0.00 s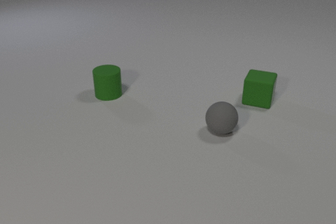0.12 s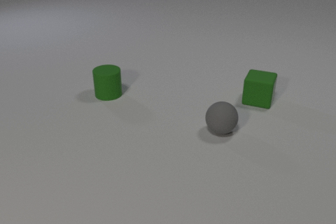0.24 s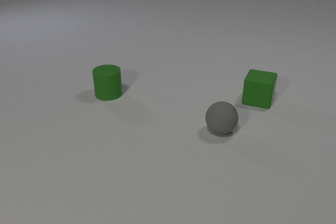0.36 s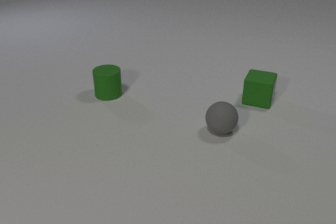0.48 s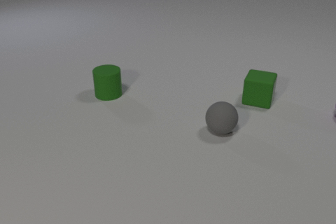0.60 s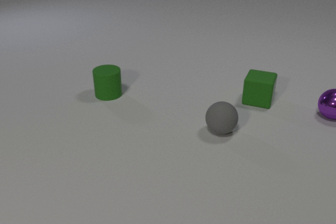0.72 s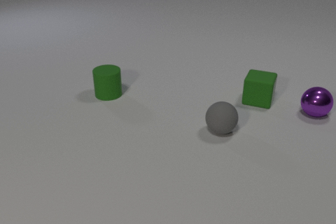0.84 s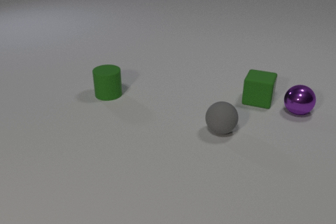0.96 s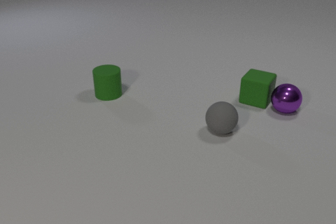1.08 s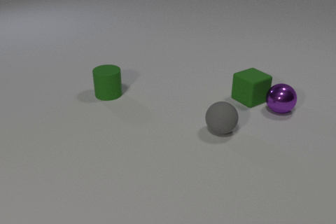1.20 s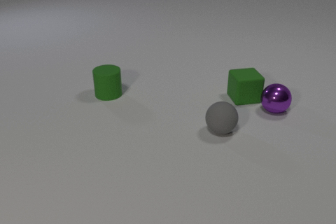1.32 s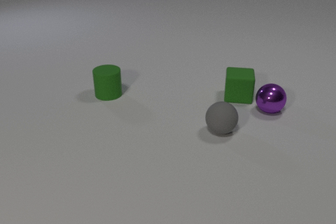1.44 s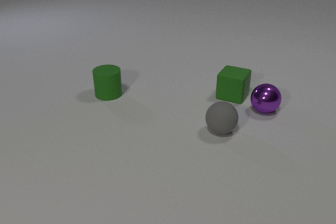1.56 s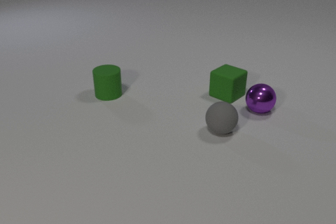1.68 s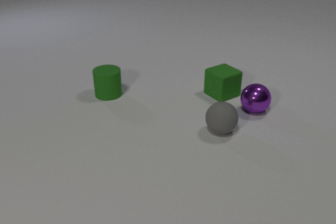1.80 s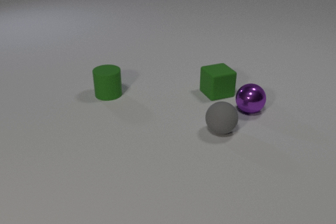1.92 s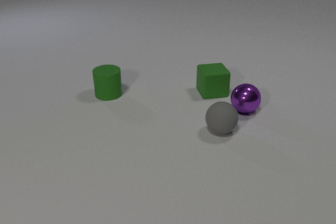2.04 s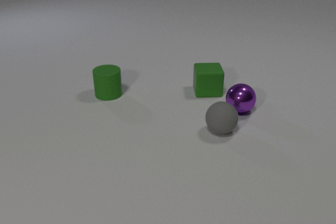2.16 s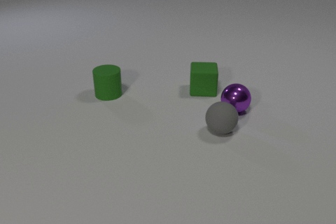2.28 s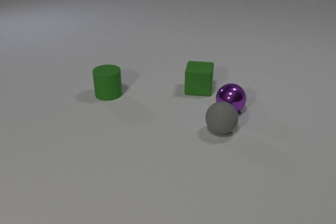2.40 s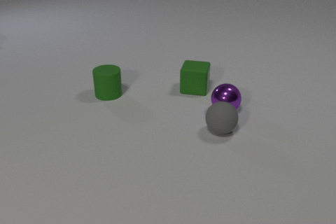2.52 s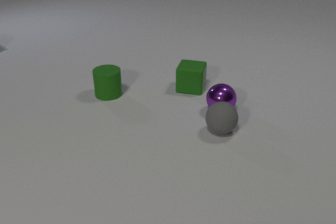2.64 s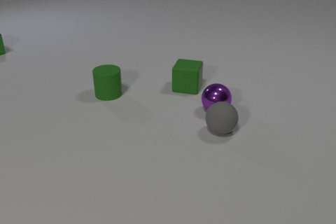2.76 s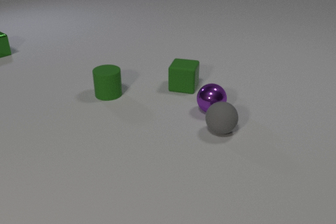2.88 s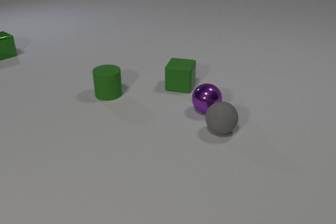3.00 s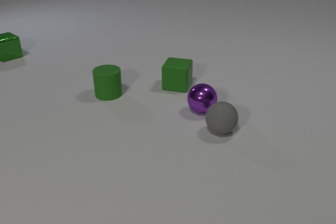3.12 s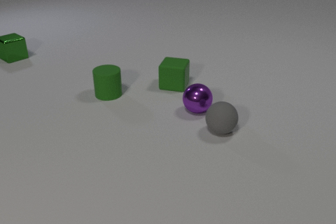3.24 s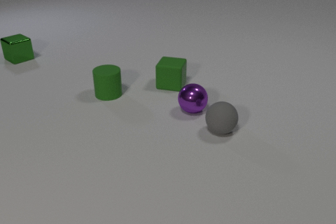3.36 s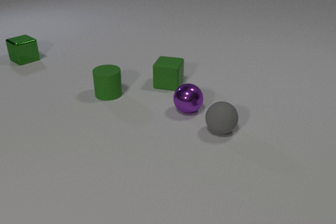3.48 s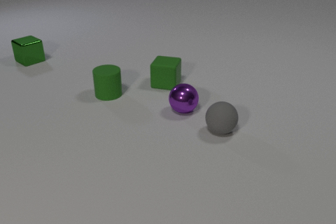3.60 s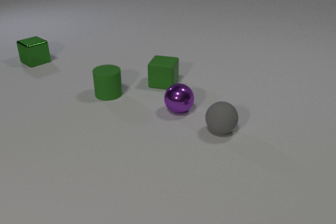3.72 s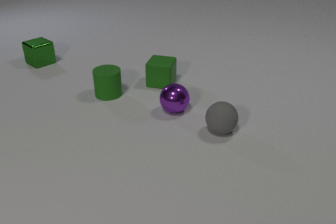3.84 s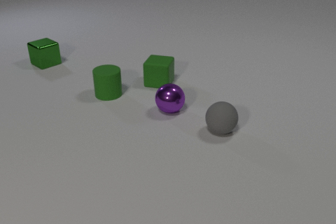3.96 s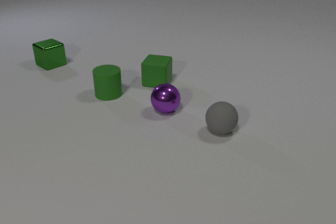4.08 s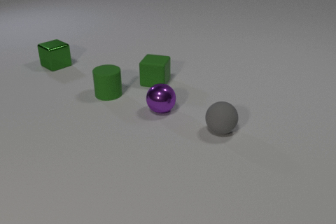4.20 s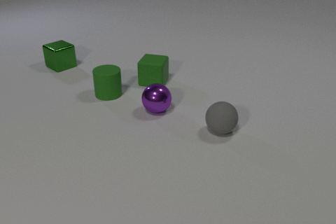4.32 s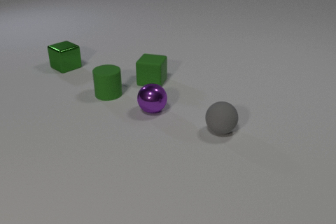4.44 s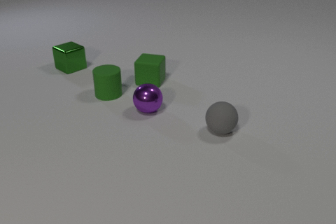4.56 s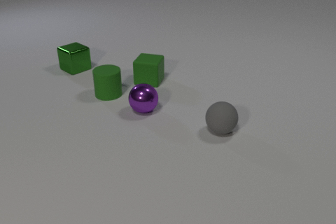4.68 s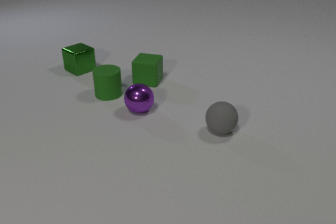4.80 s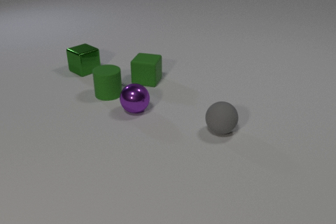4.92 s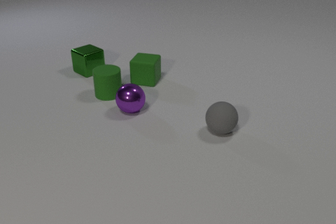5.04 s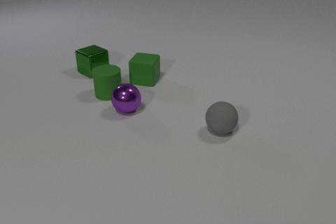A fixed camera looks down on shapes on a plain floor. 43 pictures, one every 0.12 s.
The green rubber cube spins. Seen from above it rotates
clockwise.
The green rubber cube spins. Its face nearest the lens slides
to the left.
0.00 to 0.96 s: The purple metal sphere comes in at the right edge, rolls to the left. The purple metal sphere and the green rubber cube collide.
0.96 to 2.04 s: The purple metal sphere rolls to the left. The green rubber cube slides to the left, spins clockwise seen from above by about 150 degrees, its near face sliding to the left.
2.04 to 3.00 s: The purple metal sphere rolls to the left. The green rubber cube slides to the left. The green metal cube comes in at the left edge, slides toward the camera and to the right.
3.00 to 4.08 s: The purple metal sphere rolls to the left. The green rubber cube slides to the left and away from the camera. The green metal cube slides to the right and toward the camera.
4.08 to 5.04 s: The purple metal sphere rolls to the left. The green rubber cube slides to the left. The green metal cube slides to the right and toward the camera.
How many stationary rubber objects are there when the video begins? 3.
What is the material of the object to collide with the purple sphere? rubber.
What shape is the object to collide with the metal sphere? cube.
